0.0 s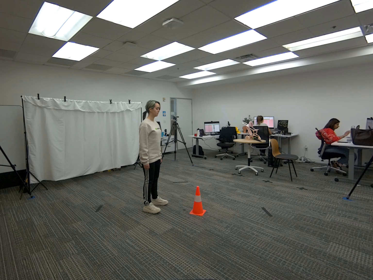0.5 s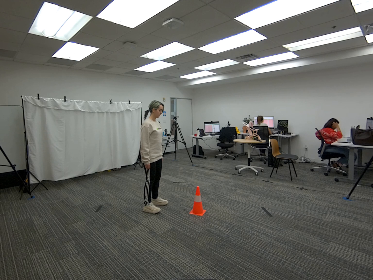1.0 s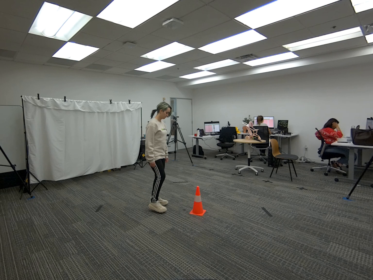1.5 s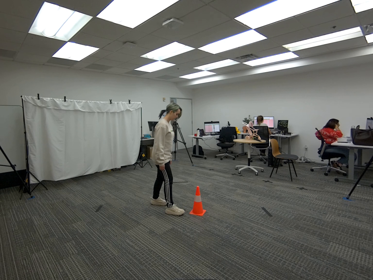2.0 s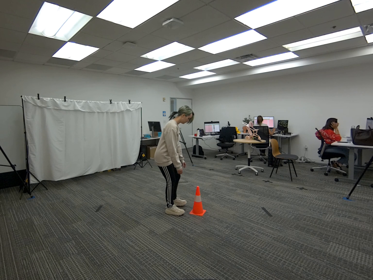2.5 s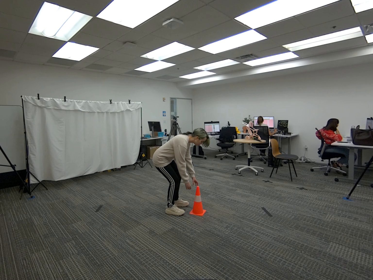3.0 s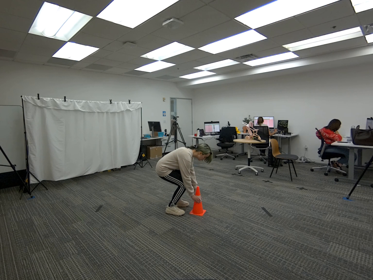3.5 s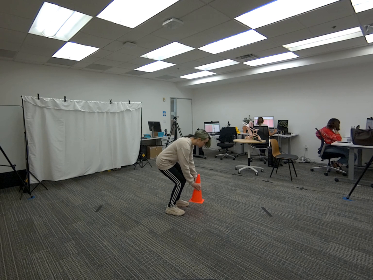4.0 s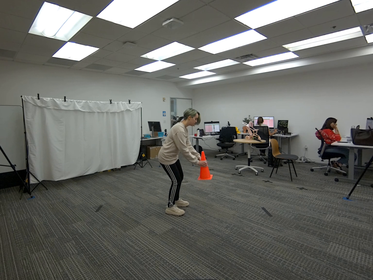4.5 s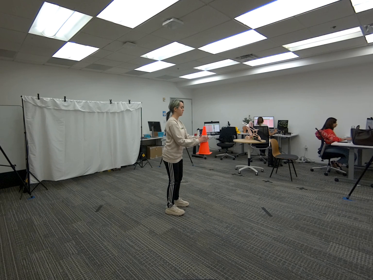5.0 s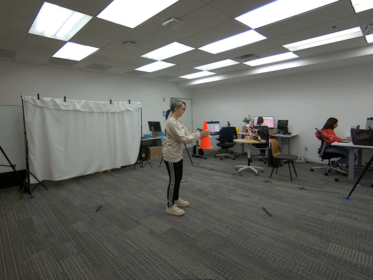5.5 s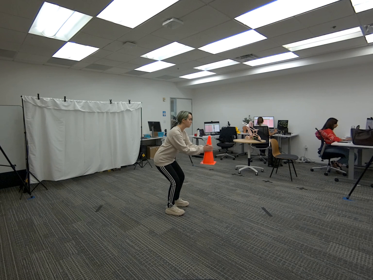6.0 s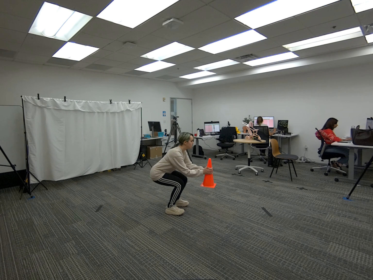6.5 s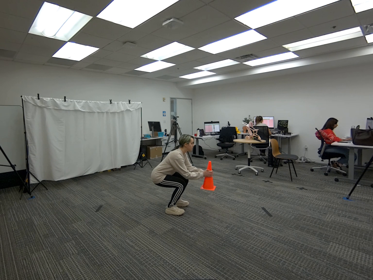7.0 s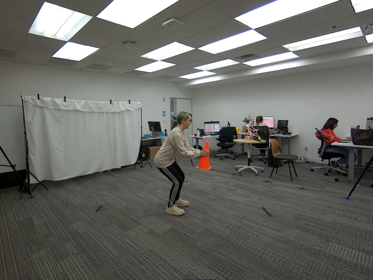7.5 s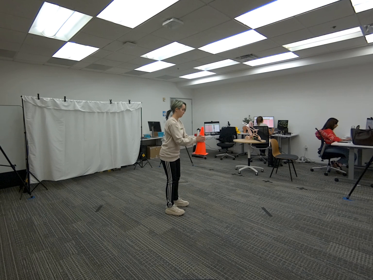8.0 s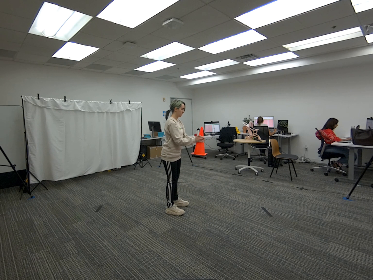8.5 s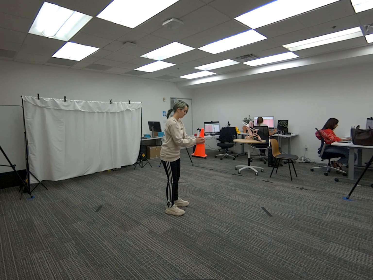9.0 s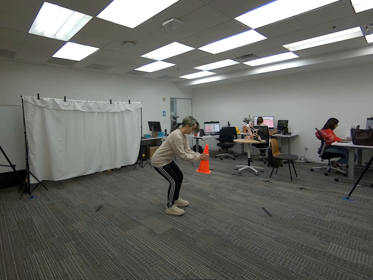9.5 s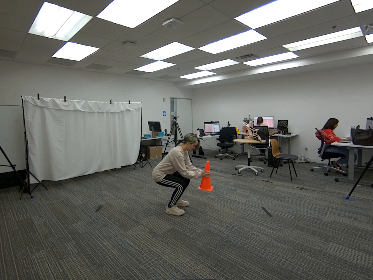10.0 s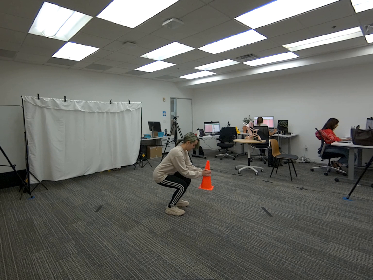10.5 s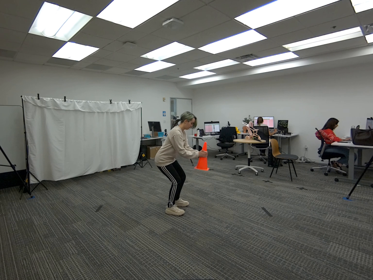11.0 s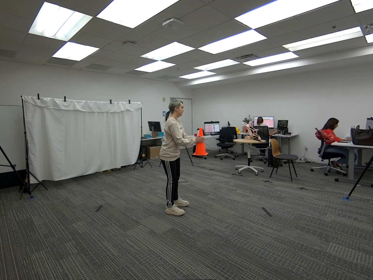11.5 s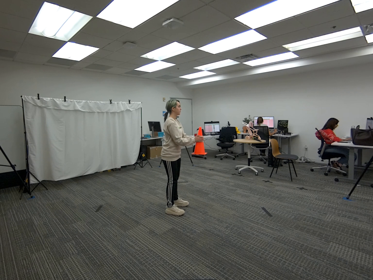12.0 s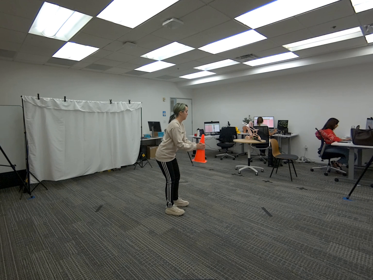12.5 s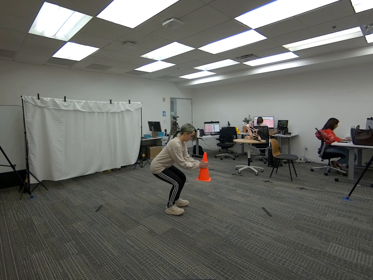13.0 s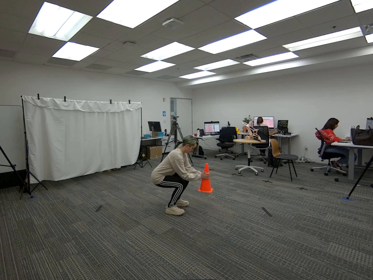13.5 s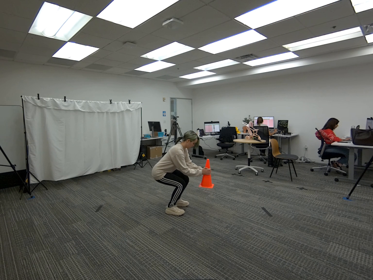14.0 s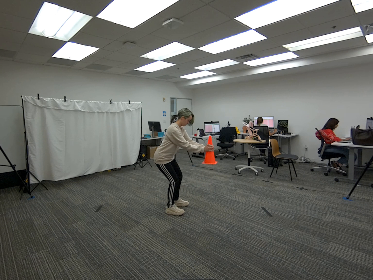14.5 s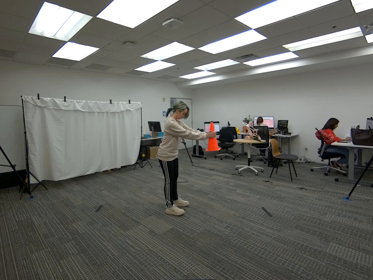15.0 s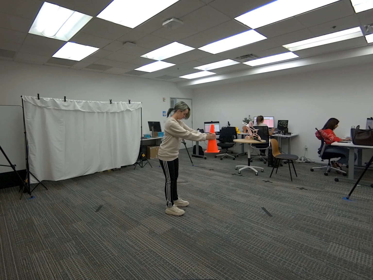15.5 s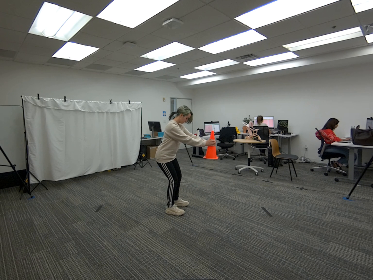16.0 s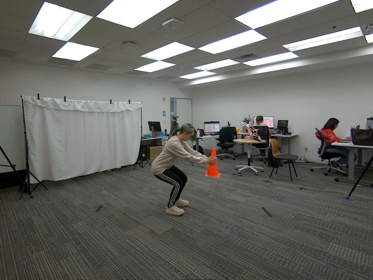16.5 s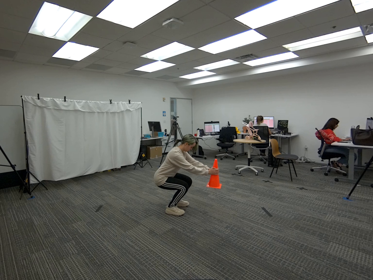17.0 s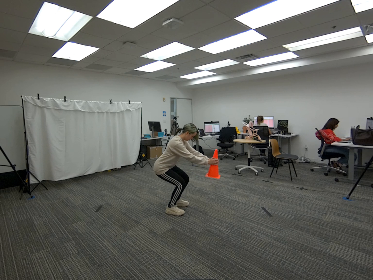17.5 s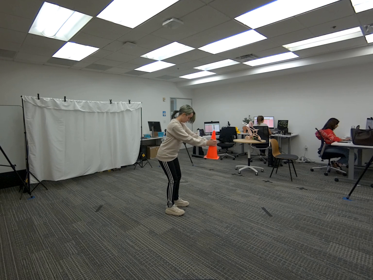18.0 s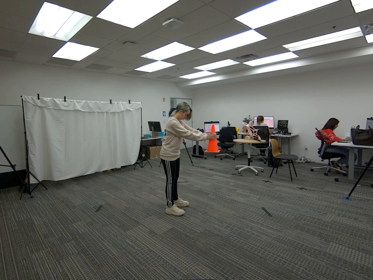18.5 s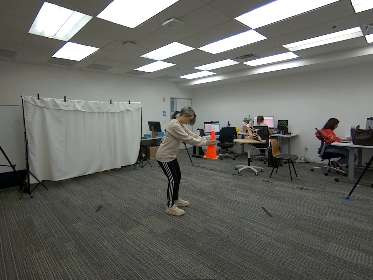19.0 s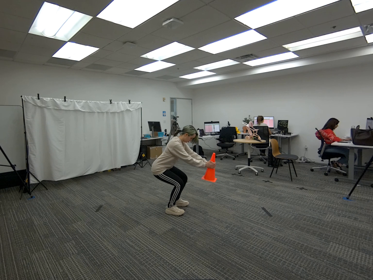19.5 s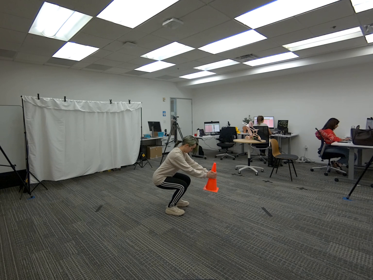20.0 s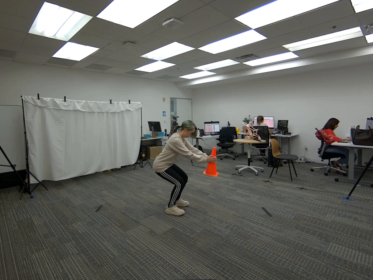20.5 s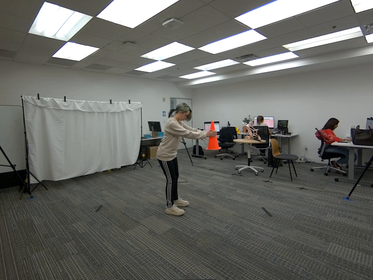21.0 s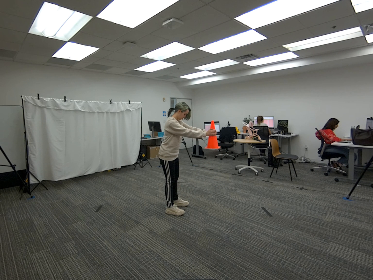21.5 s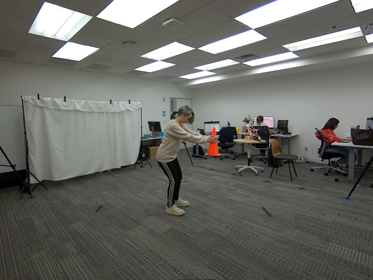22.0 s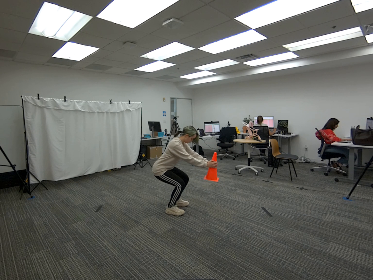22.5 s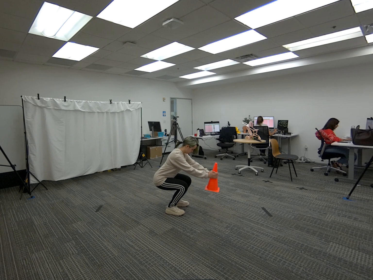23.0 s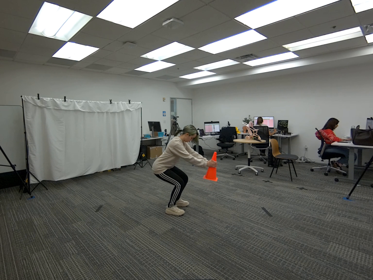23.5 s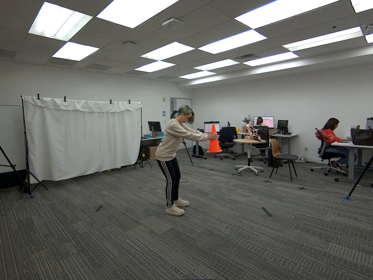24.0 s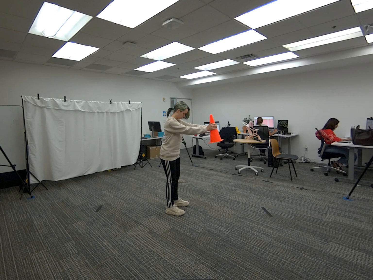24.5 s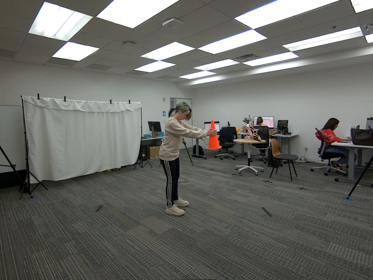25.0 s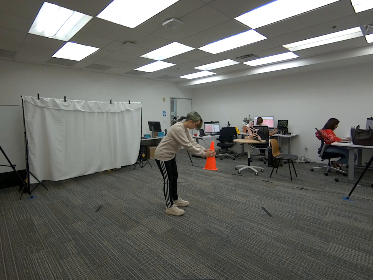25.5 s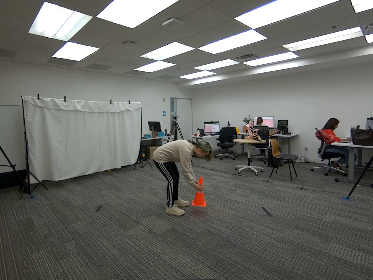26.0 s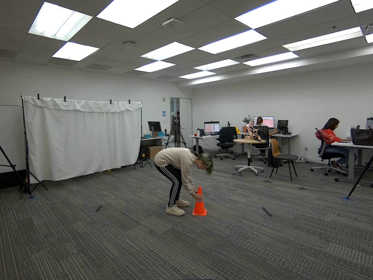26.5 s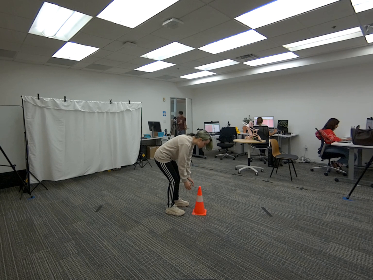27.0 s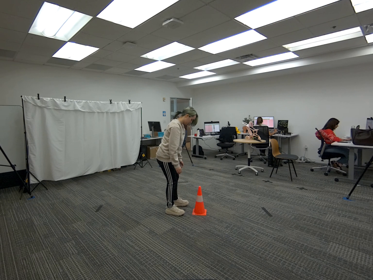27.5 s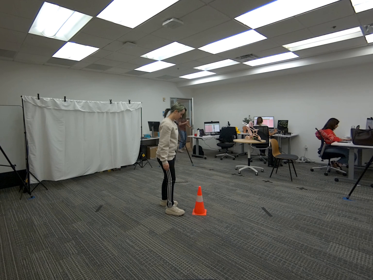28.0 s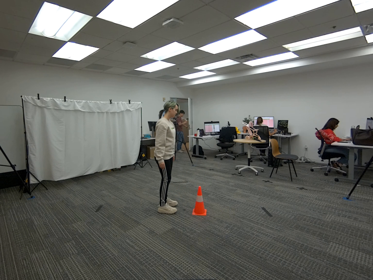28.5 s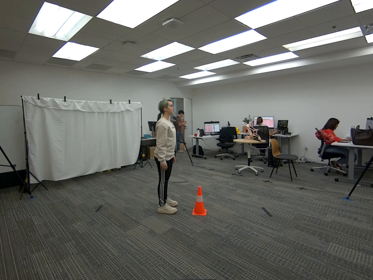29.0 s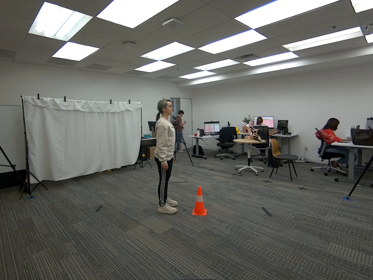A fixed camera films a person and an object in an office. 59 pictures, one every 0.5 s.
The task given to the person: Walk to the traffic cone on the ground, pick up the cone with both hands, and place the cone in front of your body. Proceed to perform squats while holding the cone in front of you. Place the cone back on the ground when finish.
